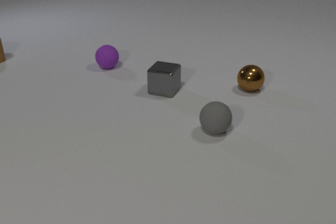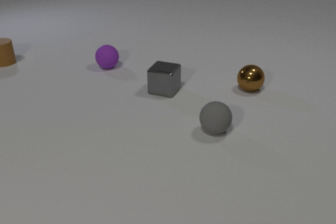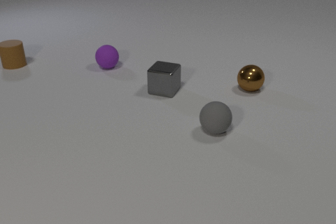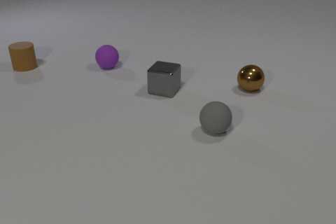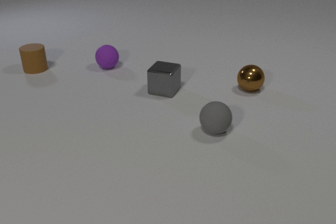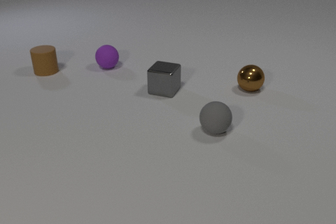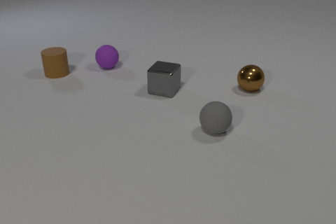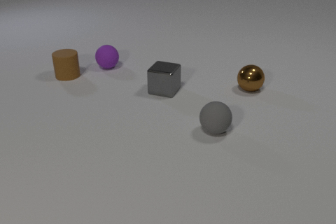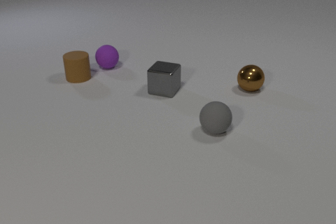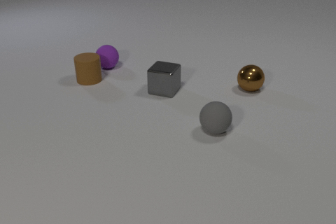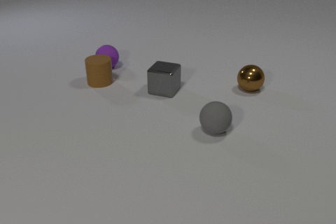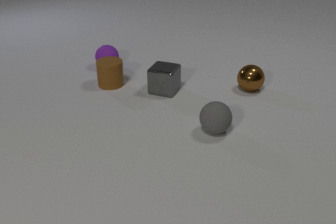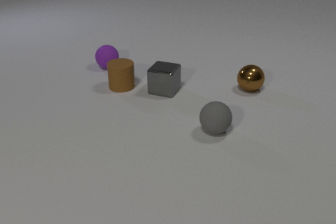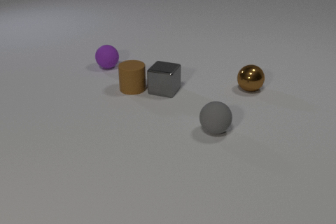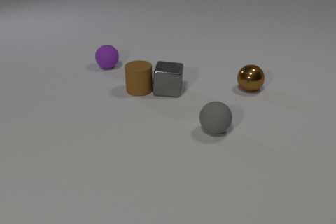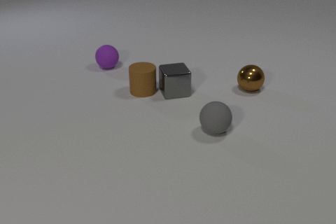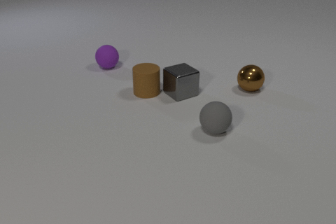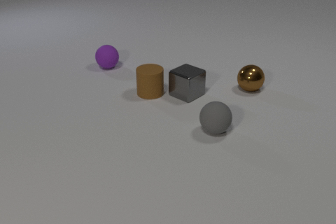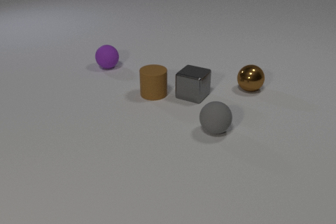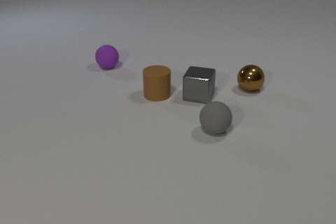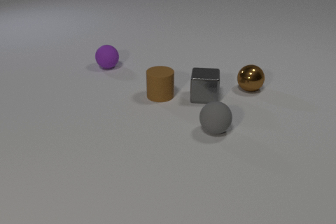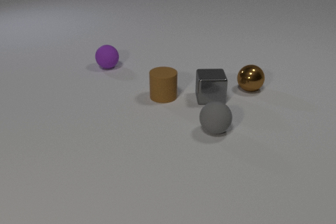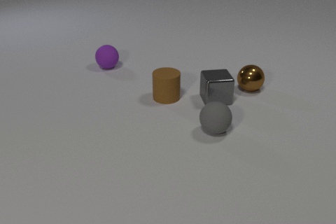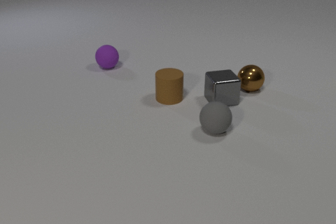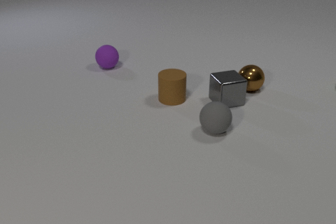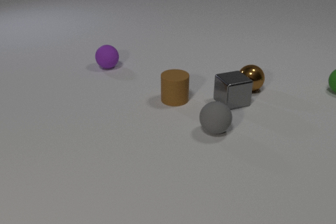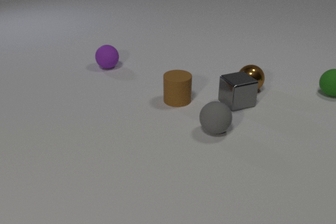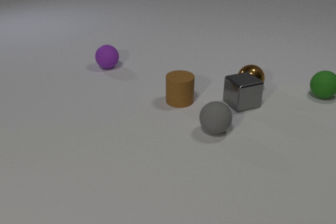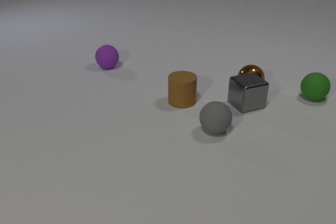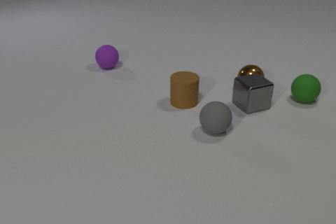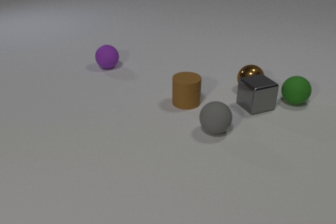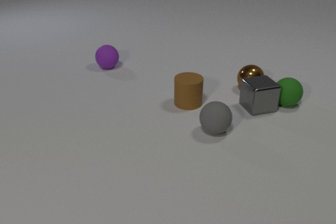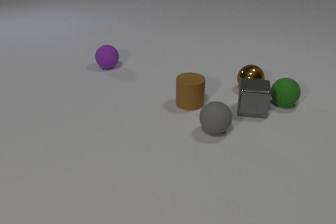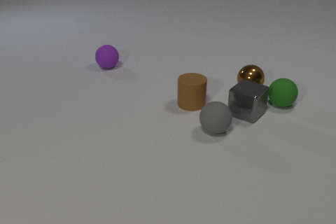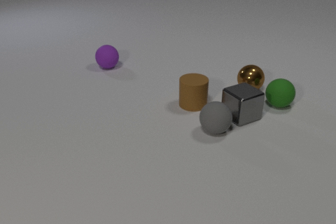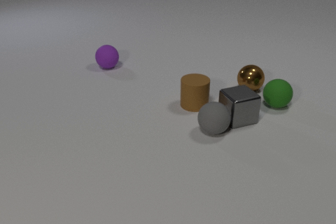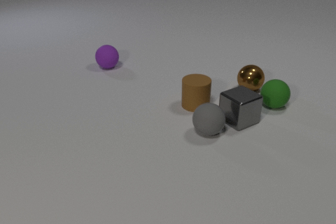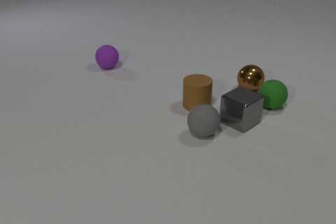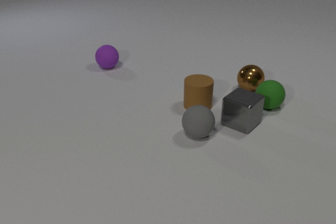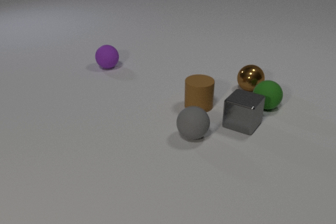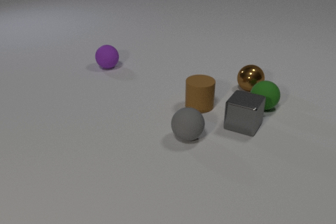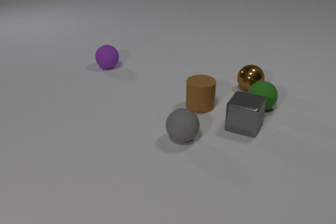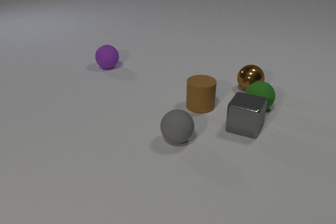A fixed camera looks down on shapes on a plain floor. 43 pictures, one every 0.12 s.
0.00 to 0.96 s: The brown rubber cylinder slides to the right and toward the camera.
0.96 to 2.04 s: The brown rubber cylinder slides to the right and toward the camera. The gray metal cube slides to the right, spins so that its near face slides to the right, counterclockwise seen from above. The brown rubber cylinder and the gray metal cube collide.
2.04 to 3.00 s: The brown rubber cylinder slides to the right and toward the camera. The gray metal cube slides to the right, spins counterclockwise seen from above by about 60 degrees, its near face sliding to the right. The green rubber sphere comes in at the right edge, rolls toward the camera.
3.00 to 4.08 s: The brown rubber cylinder slides to the right and toward the camera. The gray metal cube slides toward the camera, spins clockwise seen from above by about 75 degrees, its near face sliding to the left. The green rubber sphere rolls to the left and toward the camera. The gray metal cube and the green rubber sphere collide.
4.08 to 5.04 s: The brown rubber cylinder slides to the right. The gray metal cube slides toward the camera, spins so that its near face slides to the right, counterclockwise seen from above. The green rubber sphere rolls to the left and toward the camera. The gray rubber sphere rolls to the left and toward the camera. The gray metal cube and the gray rubber sphere collide.
What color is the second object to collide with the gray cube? green.
Are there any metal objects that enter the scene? no.
What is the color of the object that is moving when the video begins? brown.
